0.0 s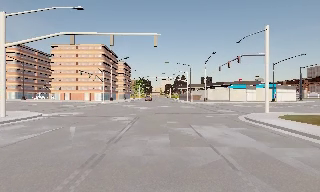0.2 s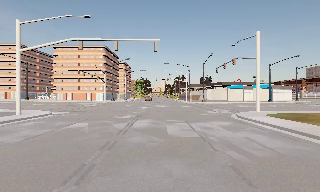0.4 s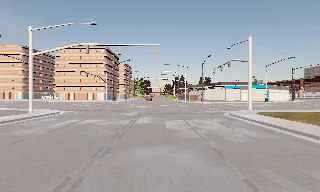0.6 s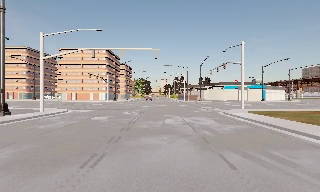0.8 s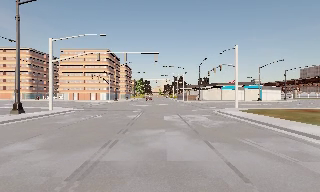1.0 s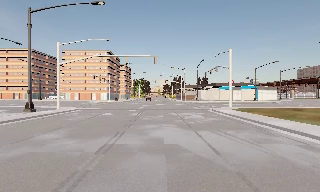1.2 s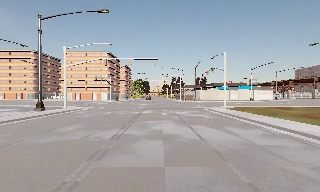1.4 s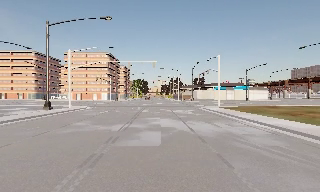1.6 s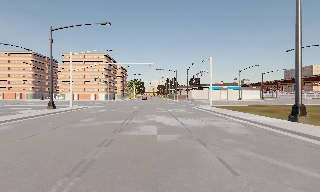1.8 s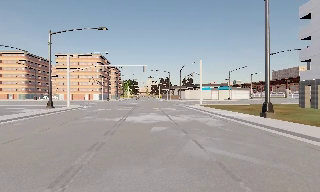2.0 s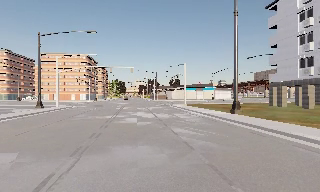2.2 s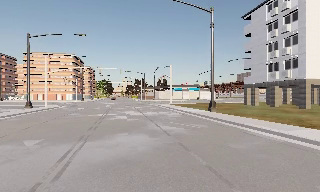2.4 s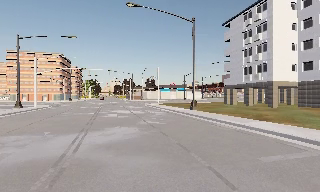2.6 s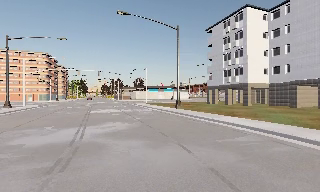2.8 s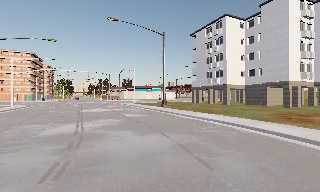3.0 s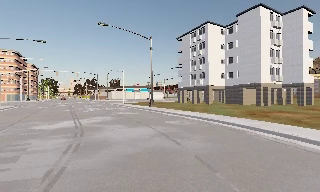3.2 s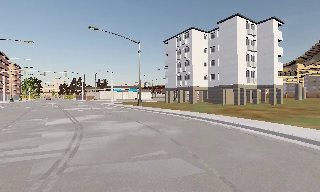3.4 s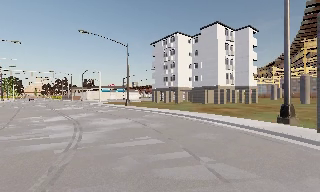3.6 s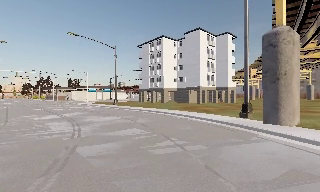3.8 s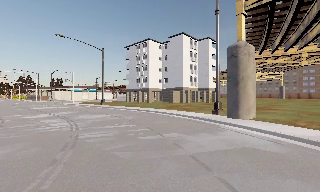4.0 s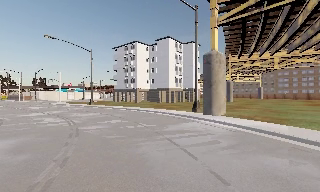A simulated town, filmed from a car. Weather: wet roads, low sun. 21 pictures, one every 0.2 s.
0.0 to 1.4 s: The camera travels backward, about 10 m, so what stands in front gets smaller.
1.4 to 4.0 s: The scene slides to the left, as the camera pans about 50 degrees to its right. It travels backward, about 25 m.
The film runs backward here.
